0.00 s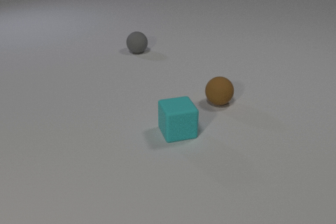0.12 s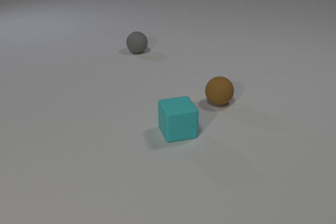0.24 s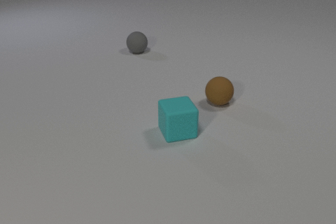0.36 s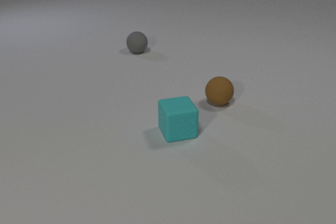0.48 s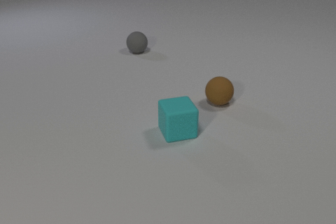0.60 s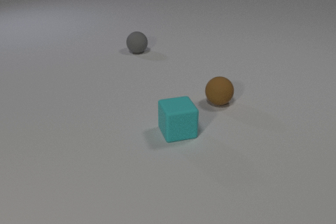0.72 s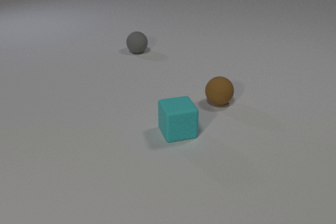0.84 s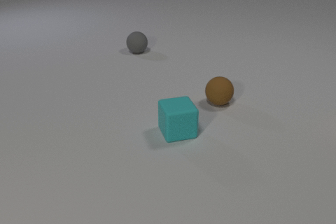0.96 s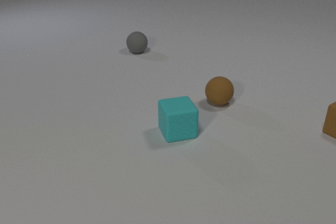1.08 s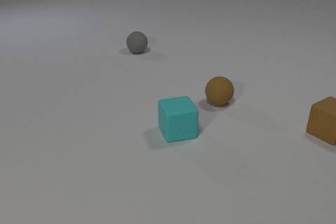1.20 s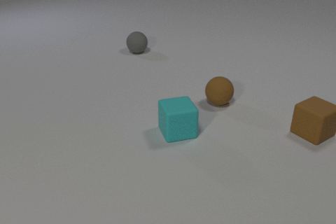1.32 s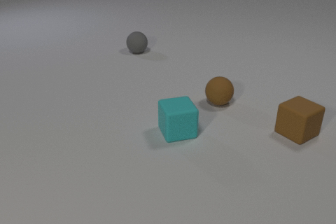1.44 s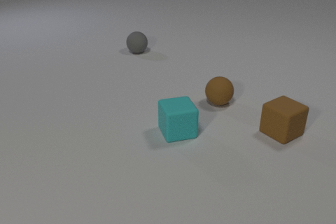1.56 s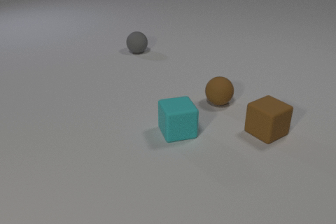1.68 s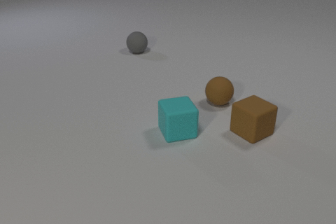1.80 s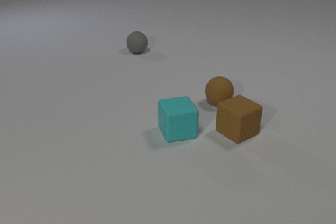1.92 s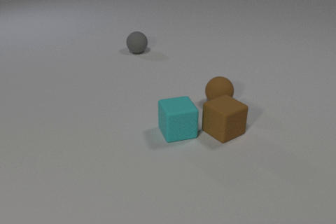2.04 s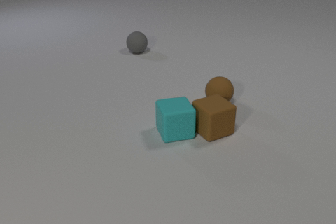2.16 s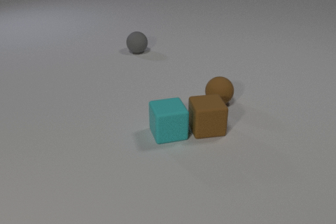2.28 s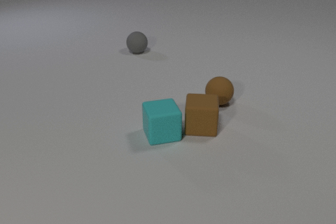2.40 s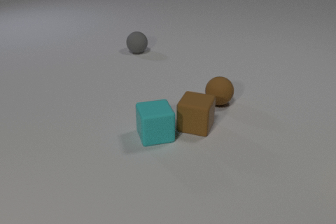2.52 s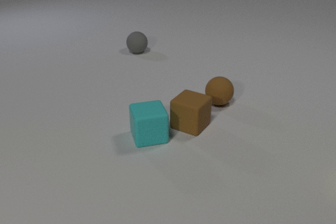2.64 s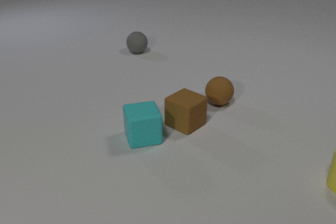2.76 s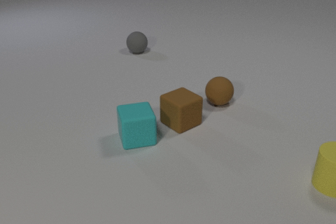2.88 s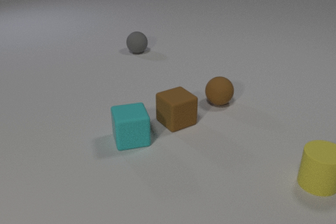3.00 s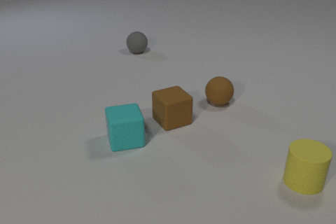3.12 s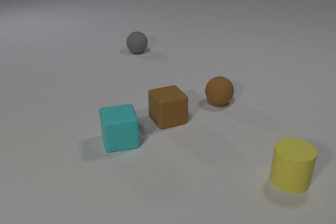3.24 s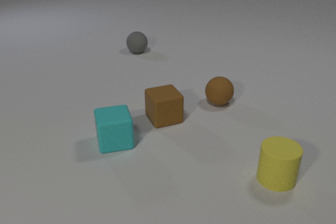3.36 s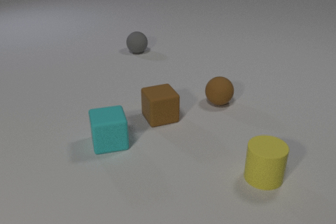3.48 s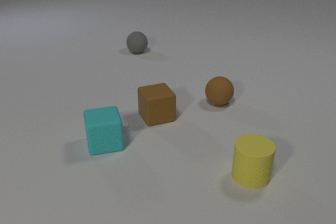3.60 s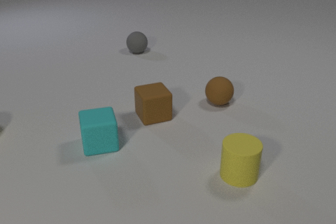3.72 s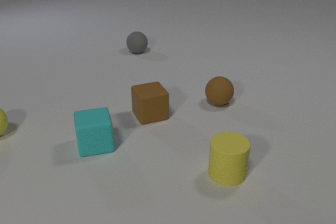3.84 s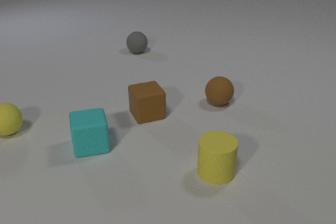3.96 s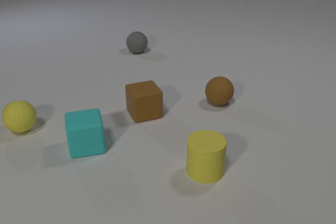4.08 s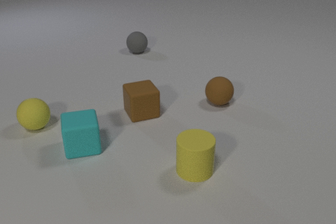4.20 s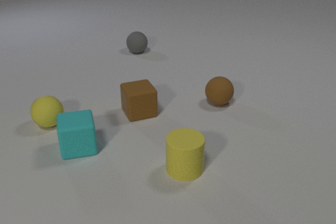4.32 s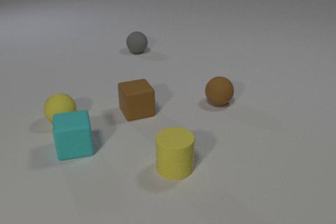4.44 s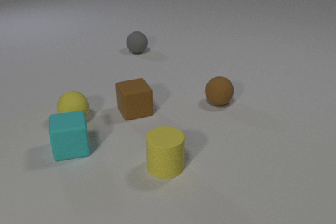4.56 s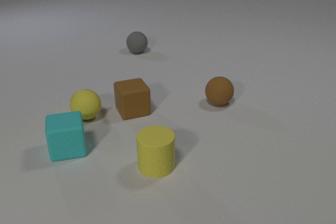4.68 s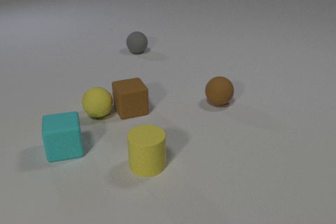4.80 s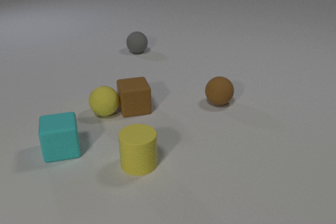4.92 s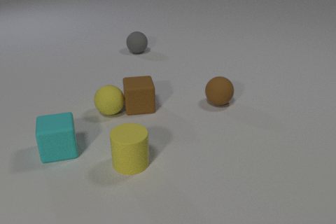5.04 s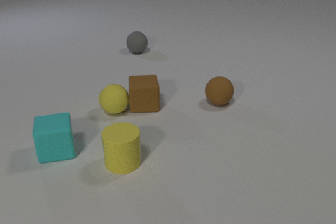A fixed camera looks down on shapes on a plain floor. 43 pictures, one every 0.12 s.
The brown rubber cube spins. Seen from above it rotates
clockwise.
The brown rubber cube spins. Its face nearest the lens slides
to the left.
0.00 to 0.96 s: The brown rubber cube comes in at the right edge, slides to the left.
0.96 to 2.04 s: The brown rubber cube slides to the left. The brown rubber cube and the cyan rubber cube collide.
2.04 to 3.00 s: The brown rubber cube slides to the left and away from the camera, spins so that its near face slides to the left, clockwise seen from above. The cyan rubber cube slides to the left. The yellow rubber cylinder comes in at the right edge, slides to the left.
3.00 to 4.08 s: The brown rubber cube slides to the left and away from the camera. The cyan rubber cube slides to the left. The yellow rubber sphere comes in at the left edge, rolls to the right. The yellow rubber cylinder slides to the left.
4.08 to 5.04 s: The brown rubber cube slides away from the camera. The cyan rubber cube slides to the left. The yellow rubber sphere rolls to the right. The yellow rubber cylinder slides to the left. The brown rubber cube and the yellow rubber sphere collide.
What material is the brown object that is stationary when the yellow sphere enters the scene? rubber.
How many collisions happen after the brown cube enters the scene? 2.
How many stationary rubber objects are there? 2.
